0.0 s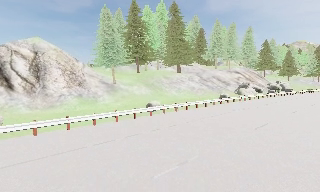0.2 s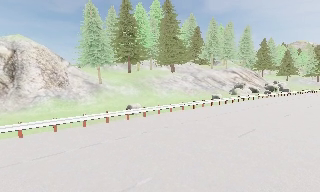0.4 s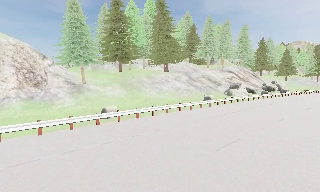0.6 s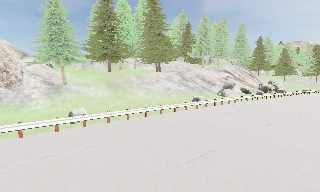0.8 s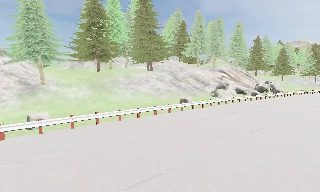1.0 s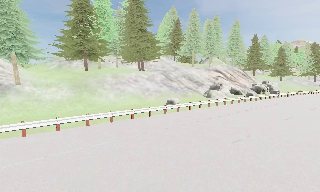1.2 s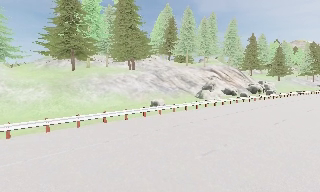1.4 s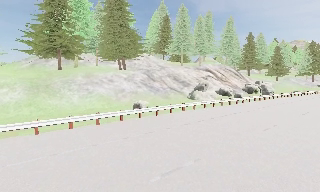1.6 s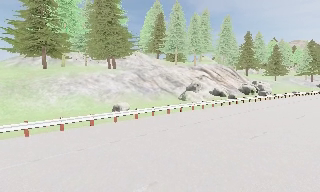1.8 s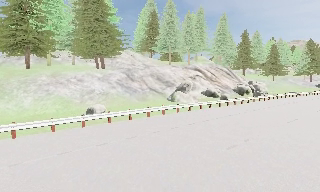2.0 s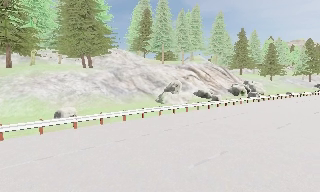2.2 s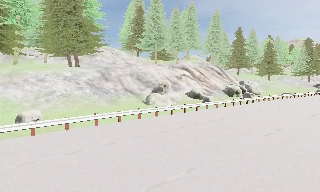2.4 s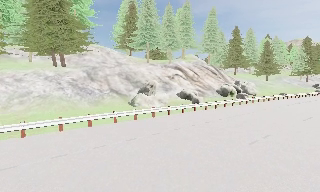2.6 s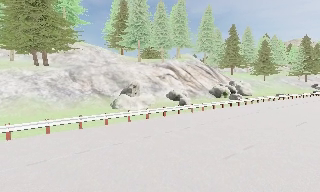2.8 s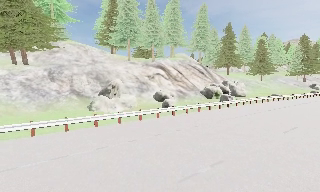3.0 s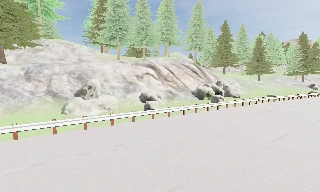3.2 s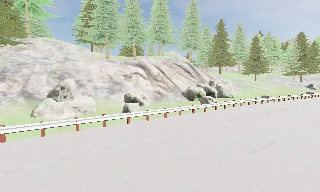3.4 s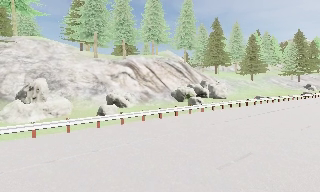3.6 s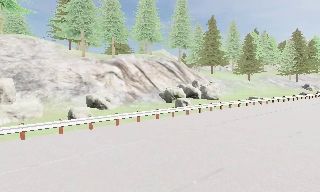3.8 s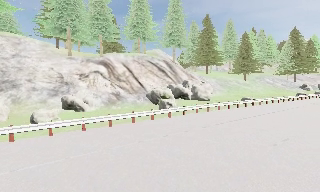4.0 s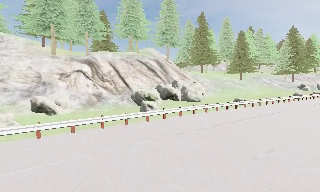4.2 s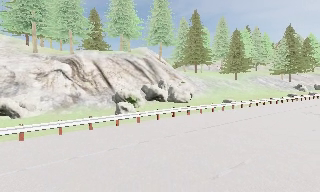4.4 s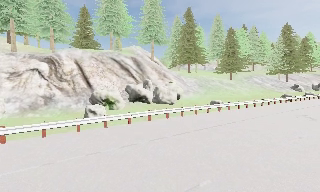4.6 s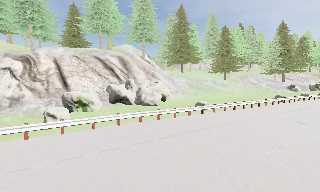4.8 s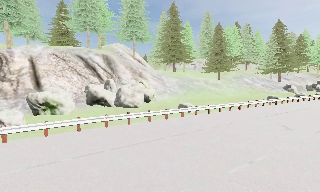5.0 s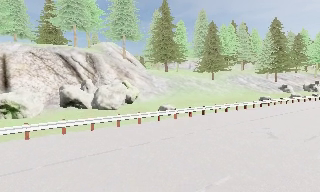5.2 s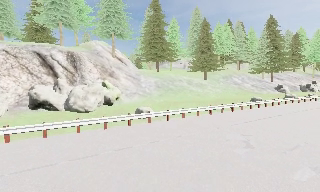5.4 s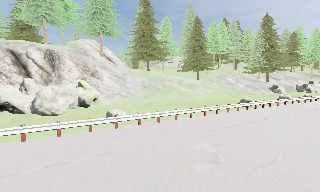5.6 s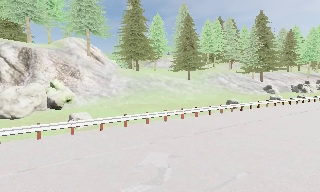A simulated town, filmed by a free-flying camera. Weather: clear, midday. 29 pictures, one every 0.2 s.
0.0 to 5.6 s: The camera travels to its right and forward, about 60 m, so close, fixed things drift to the left.
The film runs forward here.
